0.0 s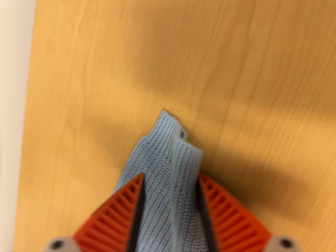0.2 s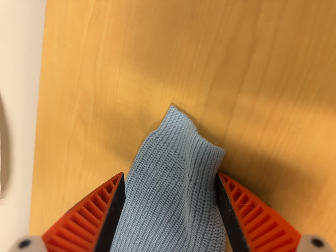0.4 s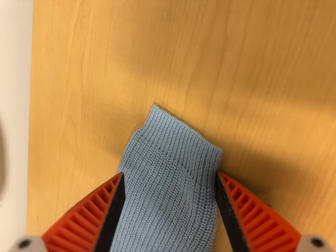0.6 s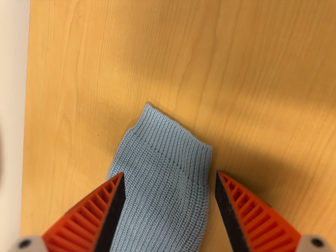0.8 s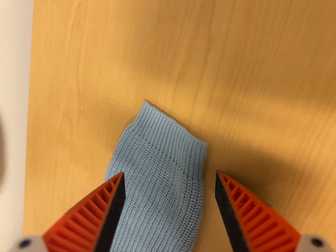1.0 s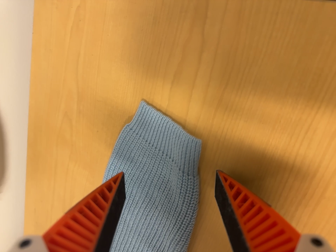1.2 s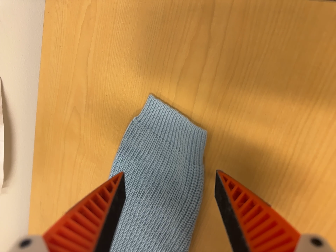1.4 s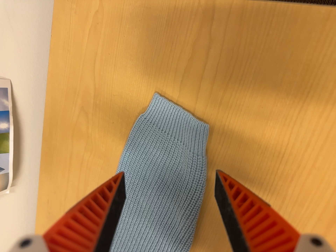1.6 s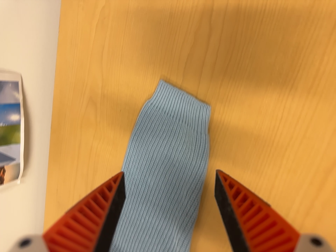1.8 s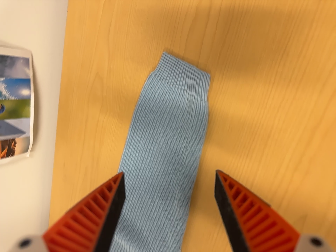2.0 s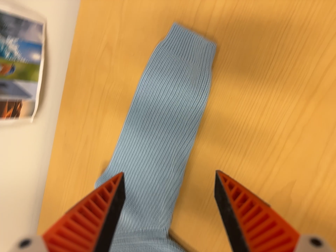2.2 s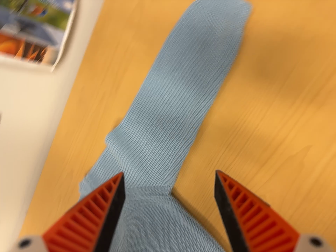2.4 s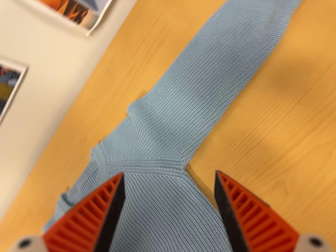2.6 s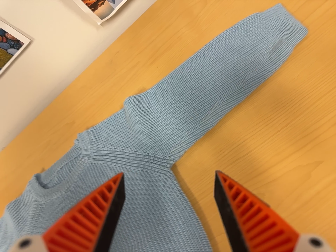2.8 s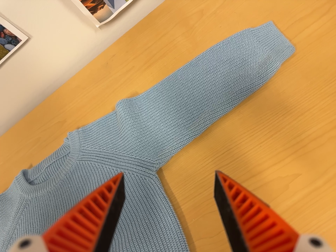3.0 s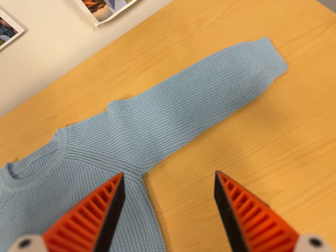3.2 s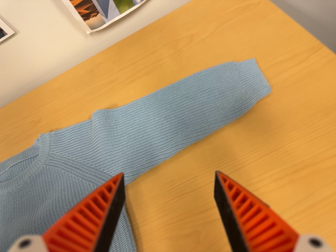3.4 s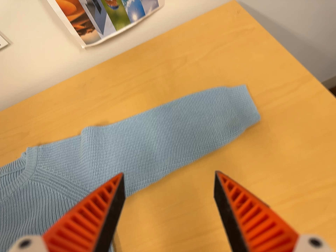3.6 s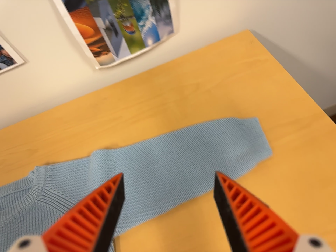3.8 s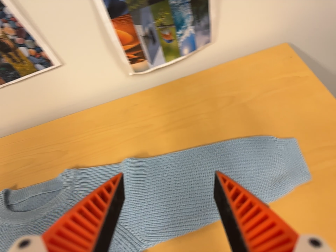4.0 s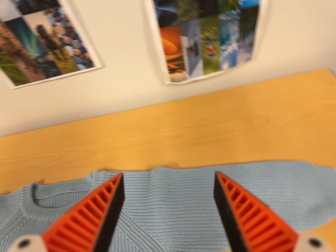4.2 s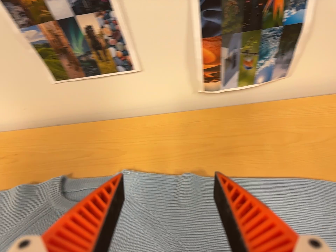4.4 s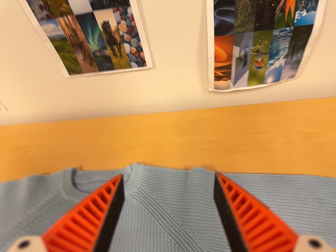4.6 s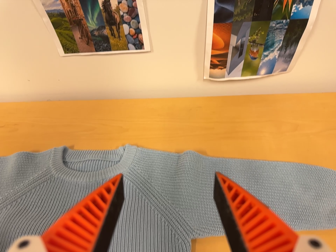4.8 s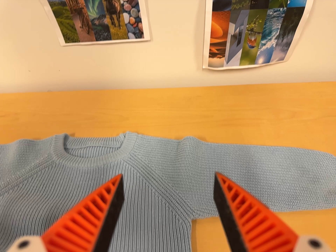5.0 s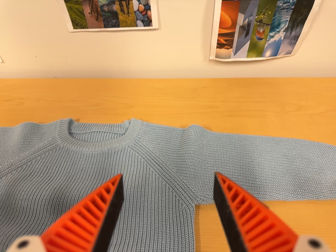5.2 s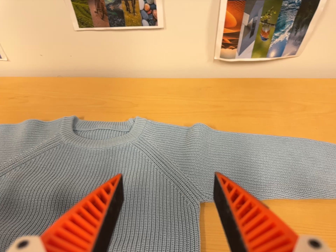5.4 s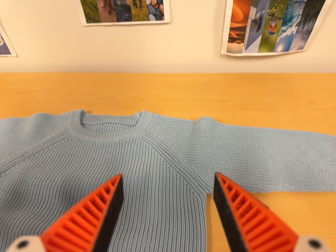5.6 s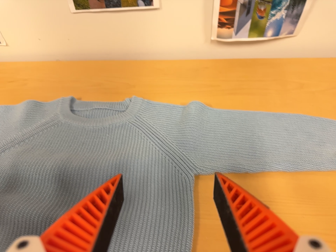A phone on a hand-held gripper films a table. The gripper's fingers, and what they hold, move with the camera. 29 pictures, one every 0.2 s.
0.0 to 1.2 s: The camera travels backward, about 6 cm, so what stands in front gets smaller.
1.2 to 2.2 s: The camera travels toward the bottom of its view and backward, about 20 cm, so close, fixed things drift upward. It rolls about its line of sight by about 10 degrees, and the scene rotates clockwise.
2.2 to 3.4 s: The scene slides to the left, as the camera pans about 10 degrees to its right. It travels toward the bottom of its view, about 6 cm. Its aim tips toward the top of its view by about 10 degrees. It rolls about its line of sight by about 40 degrees, and the scene rotates clockwise.
3.4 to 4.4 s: The camera travels to its left, about 18 cm, so close, fixed things drift to the right. It rolls about its line of sight by about 20 degrees, and the scene rotates clockwise.
4.4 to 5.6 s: The camera travels toward the bottom of its view, about 14 cm, so close, fixed things drift upward.
The film runs backward here.
